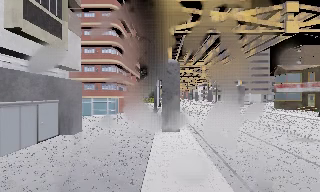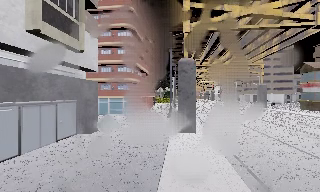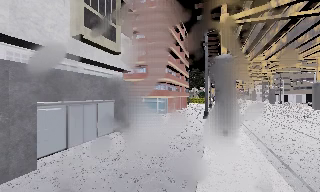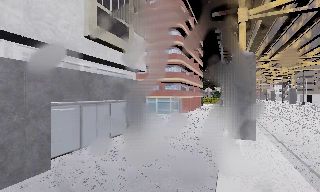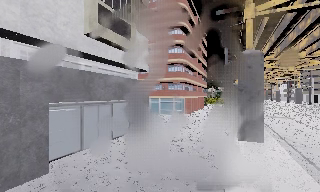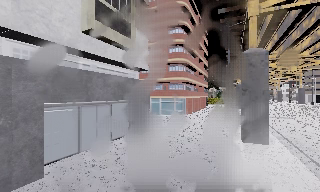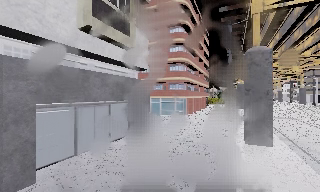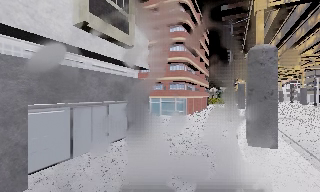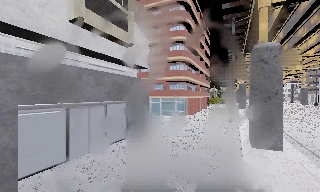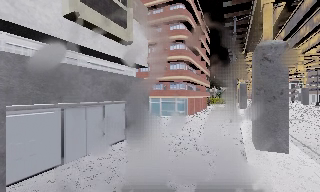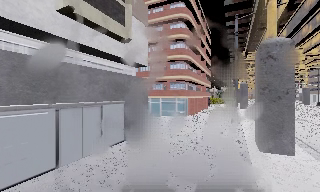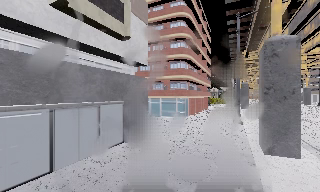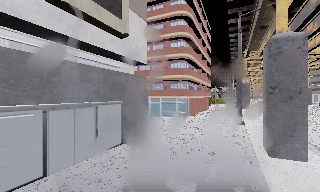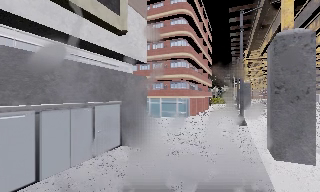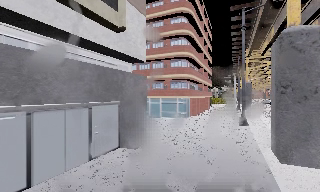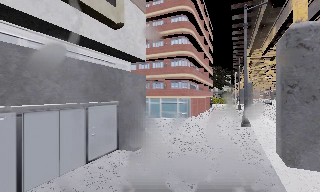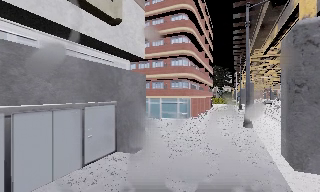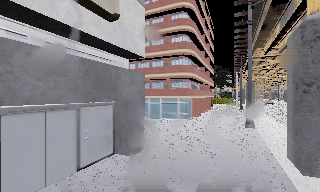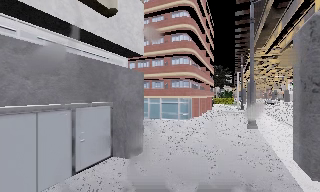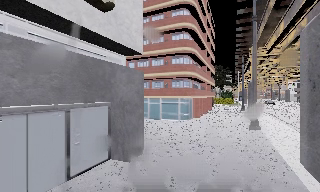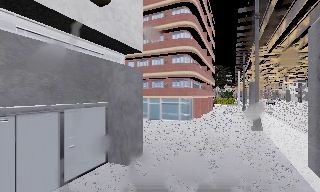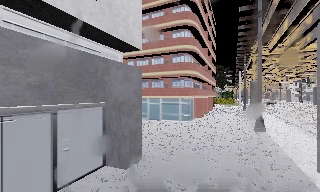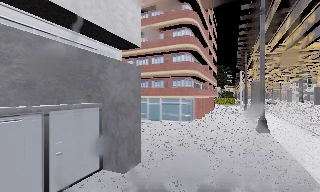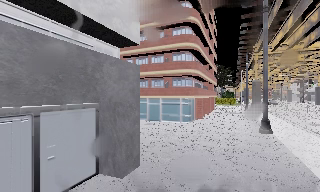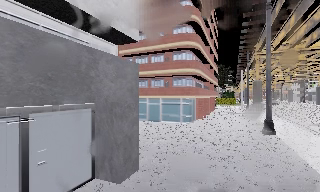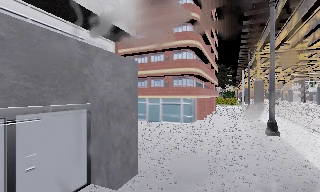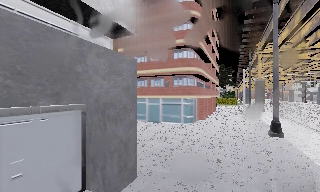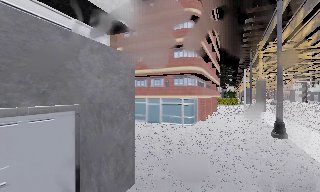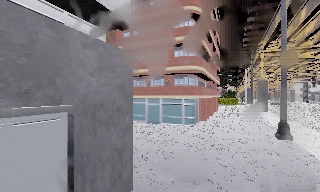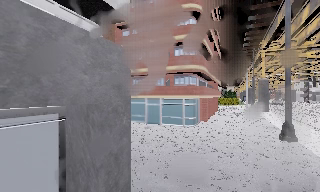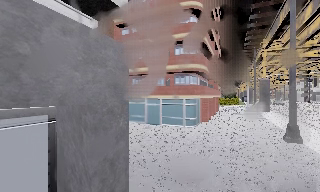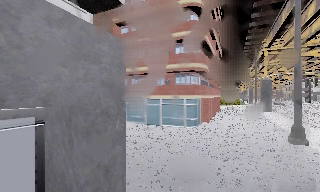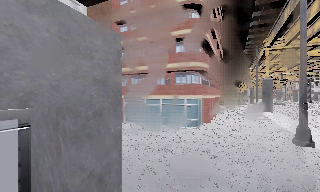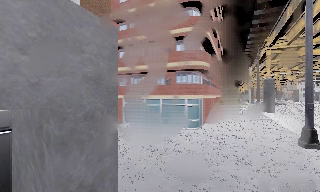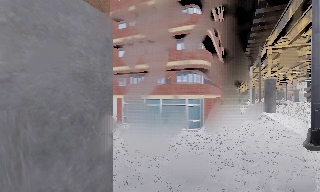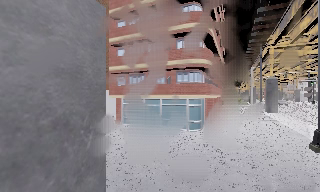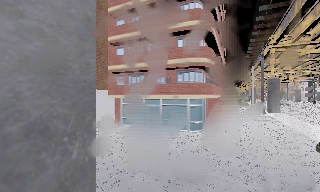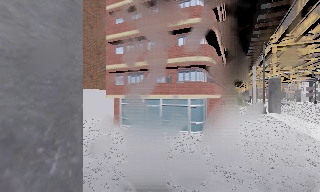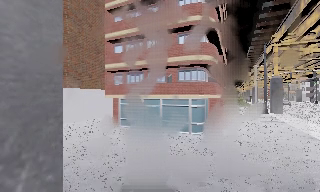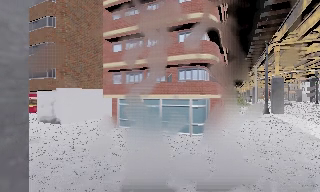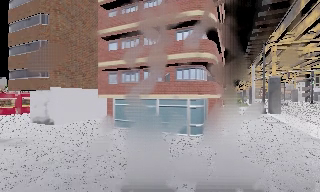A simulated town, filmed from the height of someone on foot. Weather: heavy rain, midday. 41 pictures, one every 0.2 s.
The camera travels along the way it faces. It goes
forward.
0.0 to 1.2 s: The scene slides to the right, as the camera pans about 25 degrees to its left. It travels forward, about 2 m, so what stands in front looms larger.
1.2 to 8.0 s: The camera travels forward, about 11 m, so what stands in front looms larger.
The film runs forward here.
